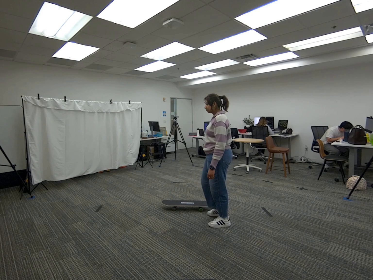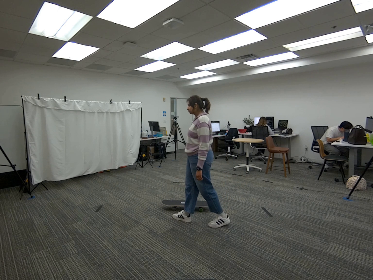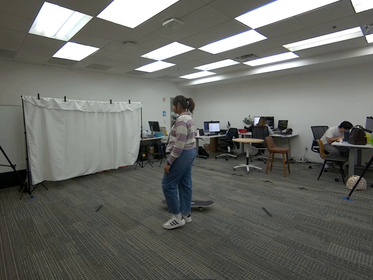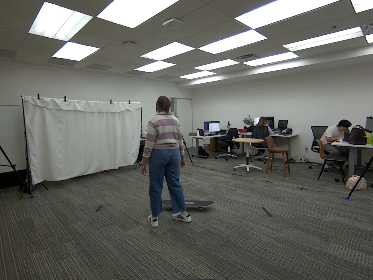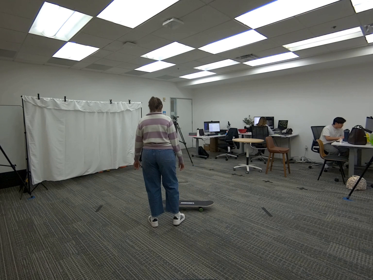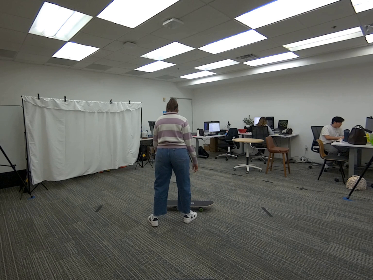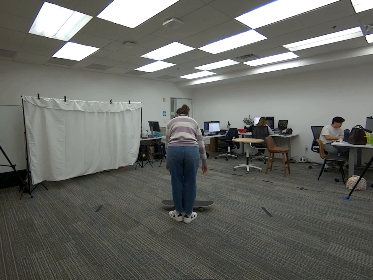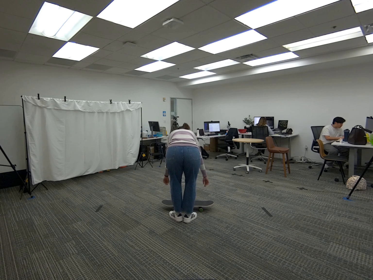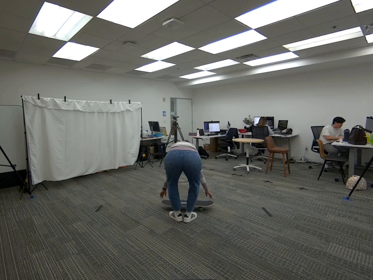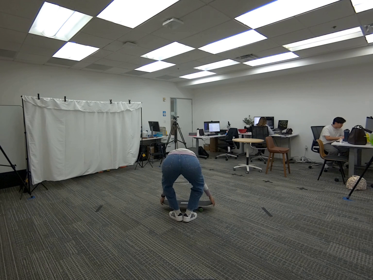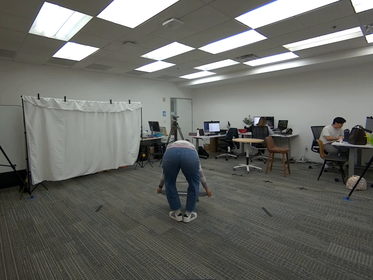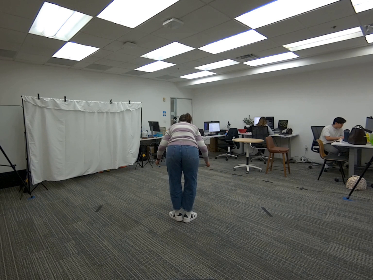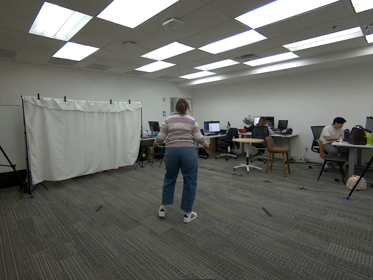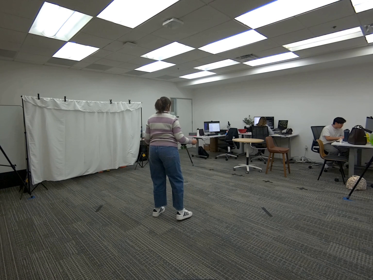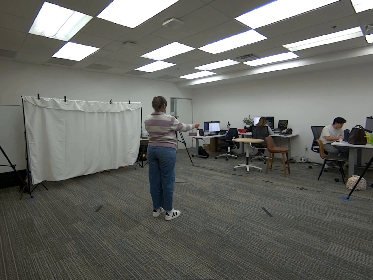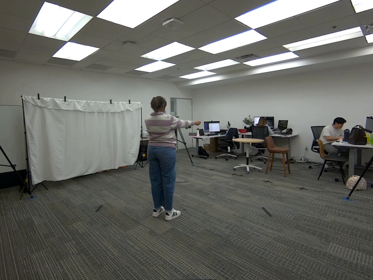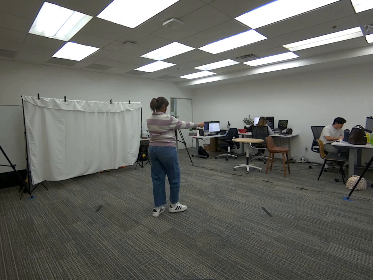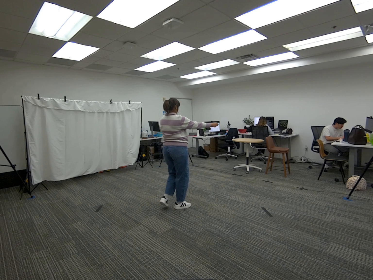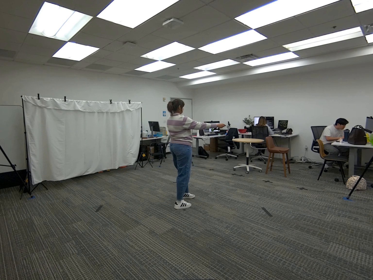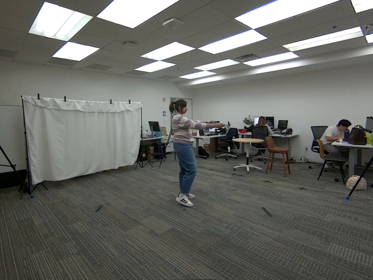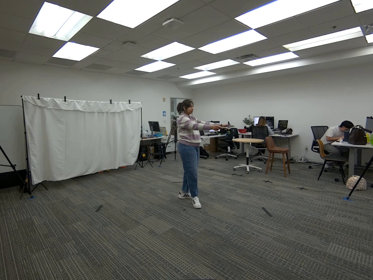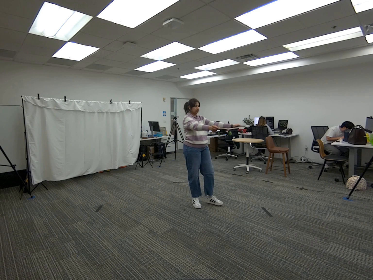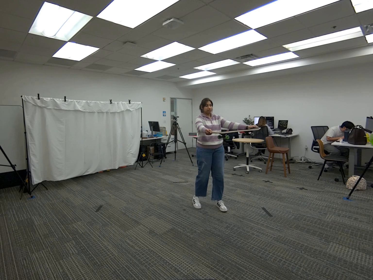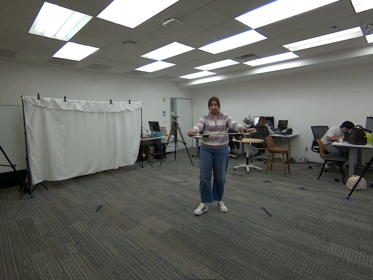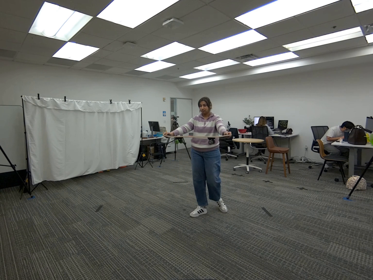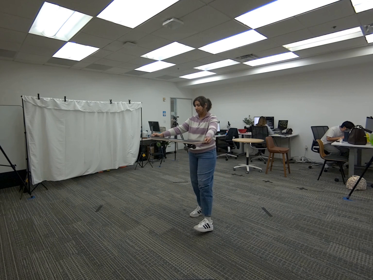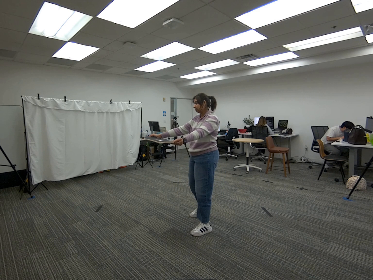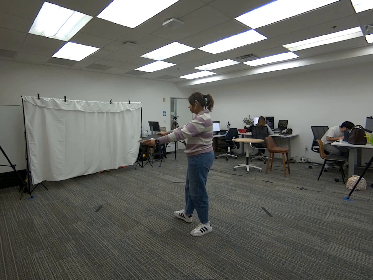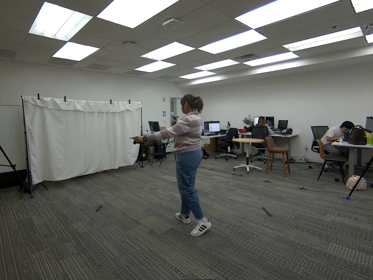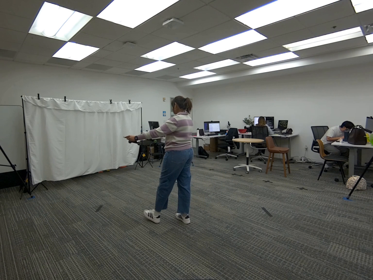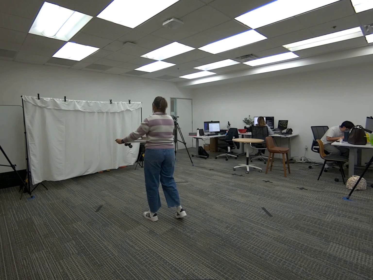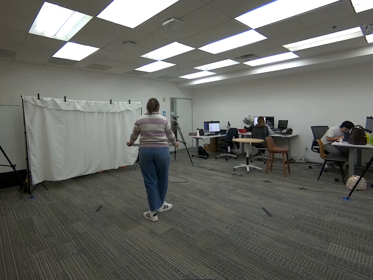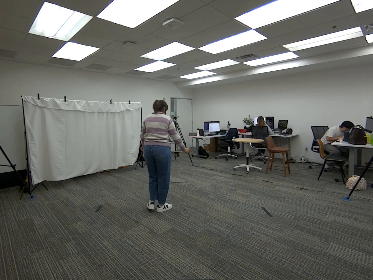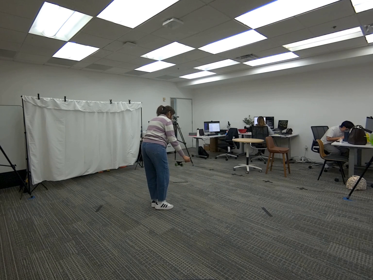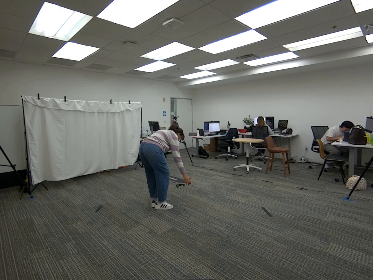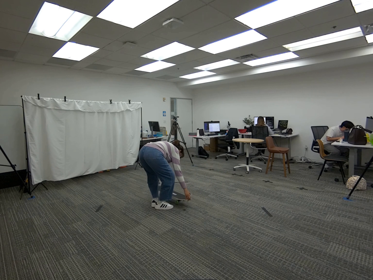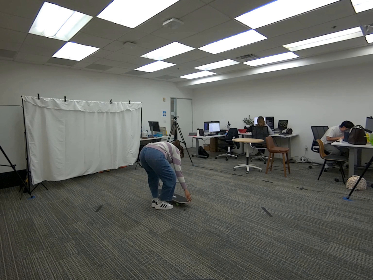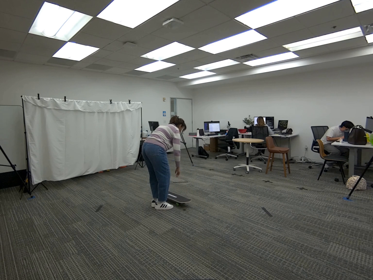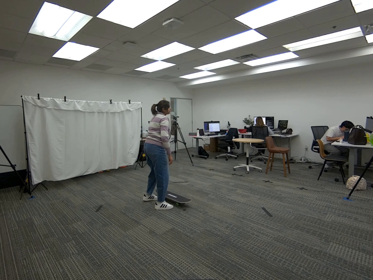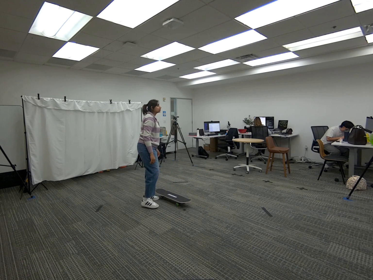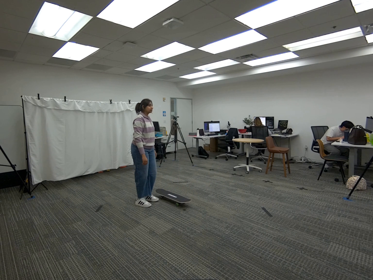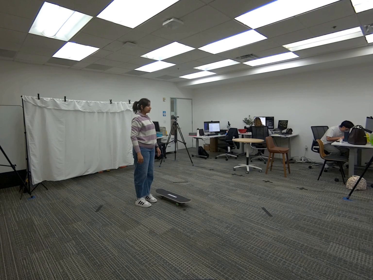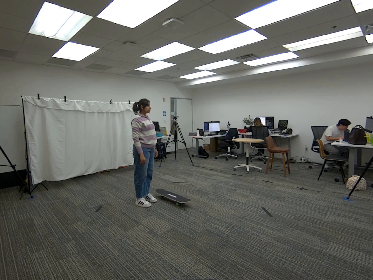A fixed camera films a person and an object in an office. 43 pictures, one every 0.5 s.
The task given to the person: Walk to the skateboard on the ground. Pick up the skateboard with both hands and keep the skateboard in front of you, while keeping your arms and elbows straight, and walk around the bounding area. Place skateboard back on the ground when finish.
